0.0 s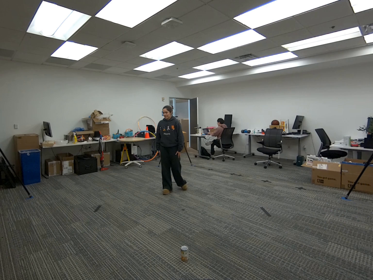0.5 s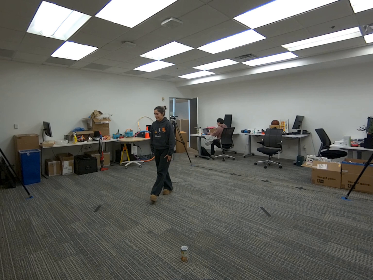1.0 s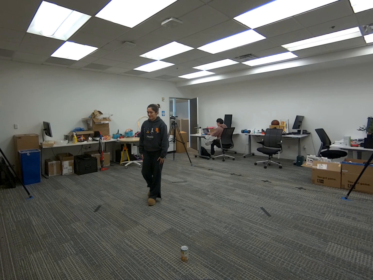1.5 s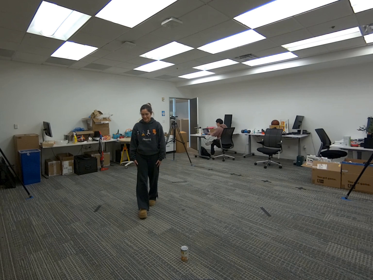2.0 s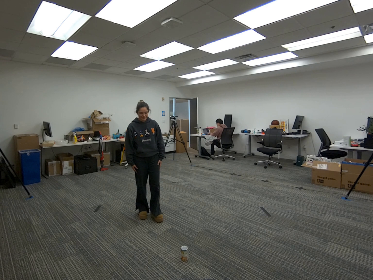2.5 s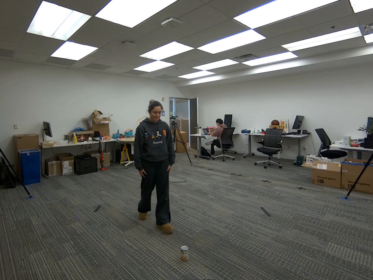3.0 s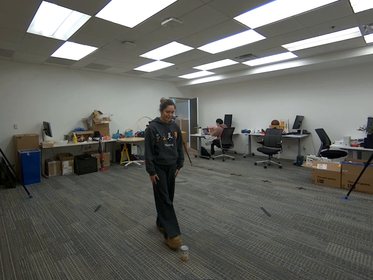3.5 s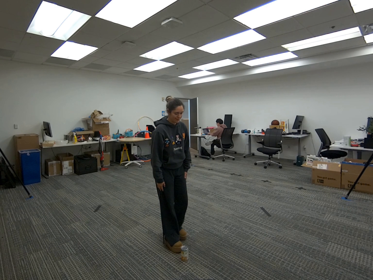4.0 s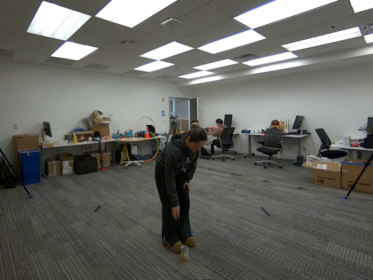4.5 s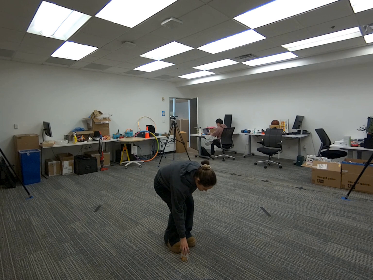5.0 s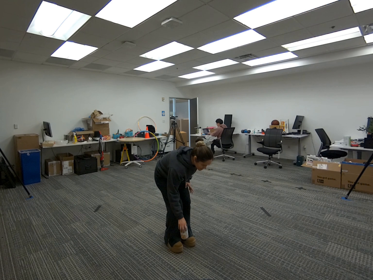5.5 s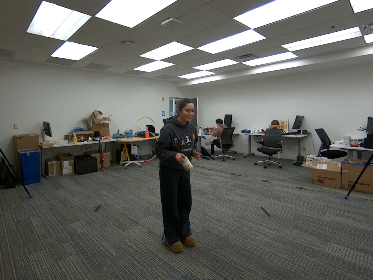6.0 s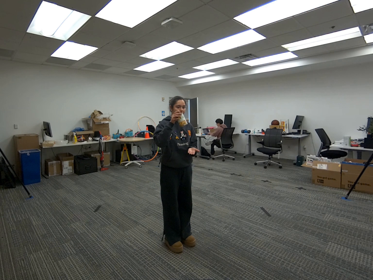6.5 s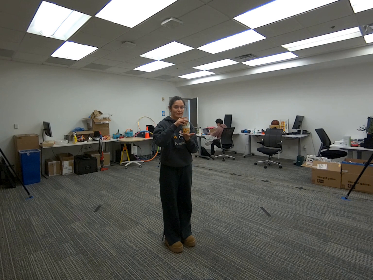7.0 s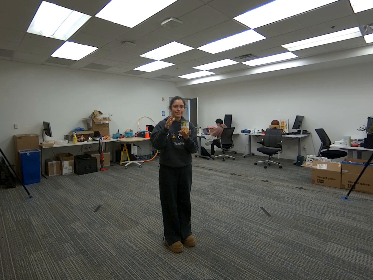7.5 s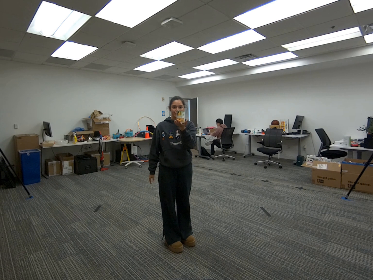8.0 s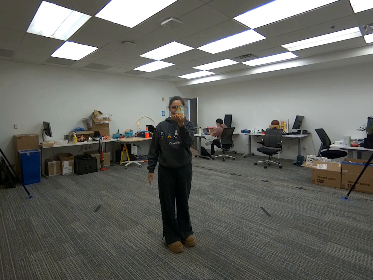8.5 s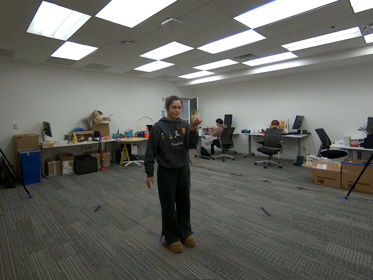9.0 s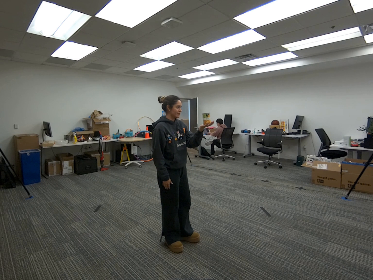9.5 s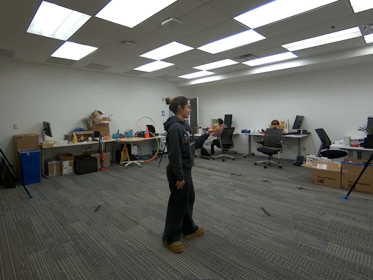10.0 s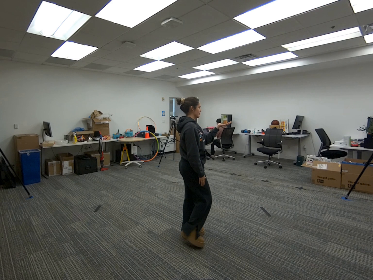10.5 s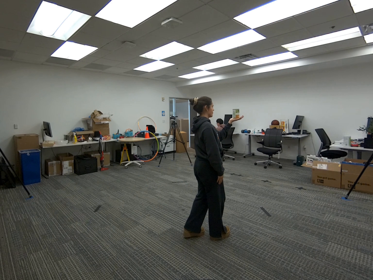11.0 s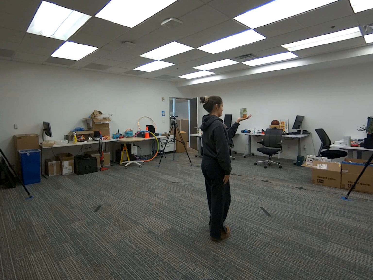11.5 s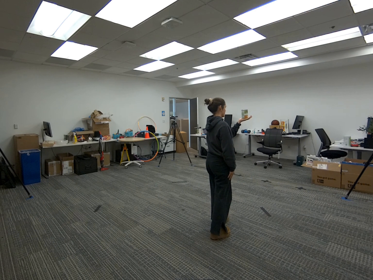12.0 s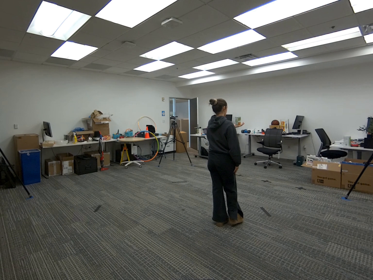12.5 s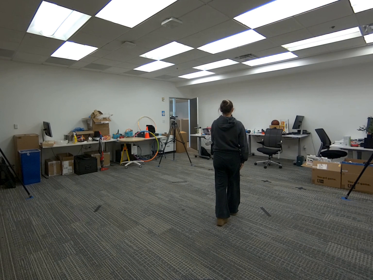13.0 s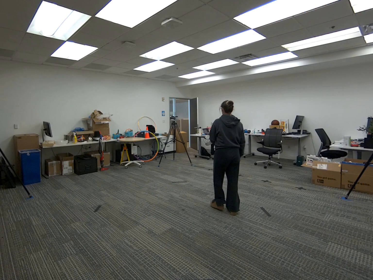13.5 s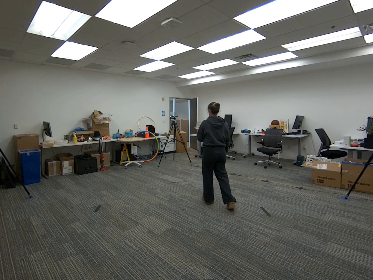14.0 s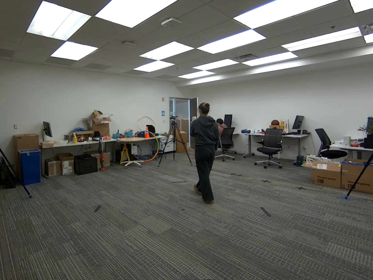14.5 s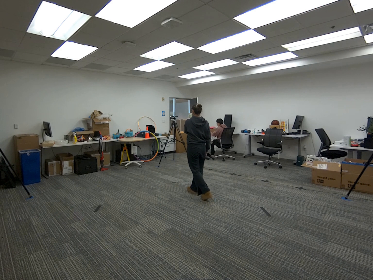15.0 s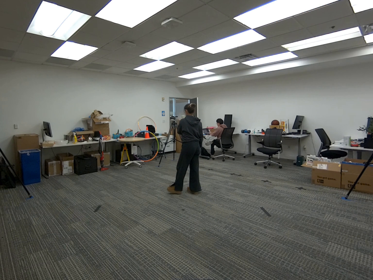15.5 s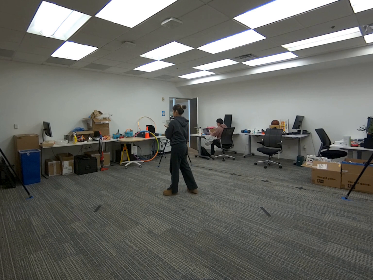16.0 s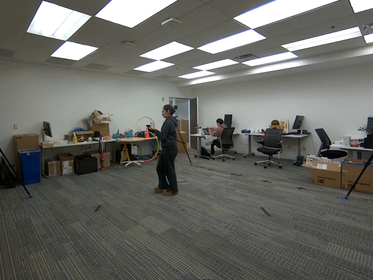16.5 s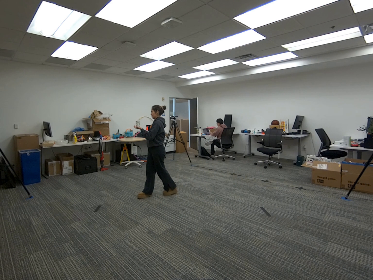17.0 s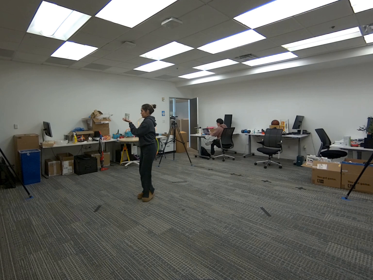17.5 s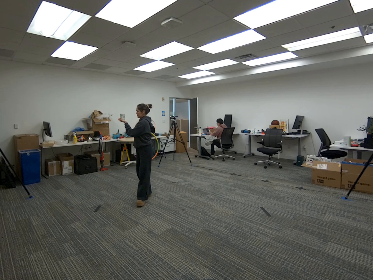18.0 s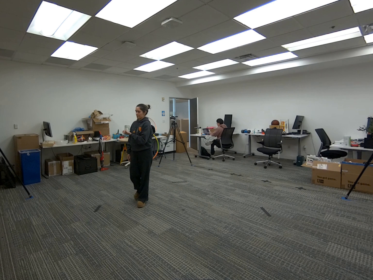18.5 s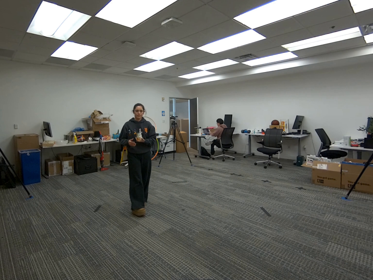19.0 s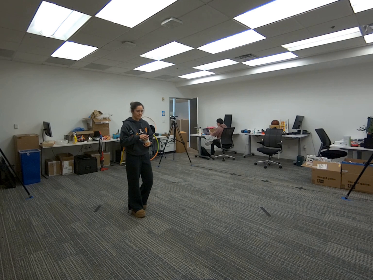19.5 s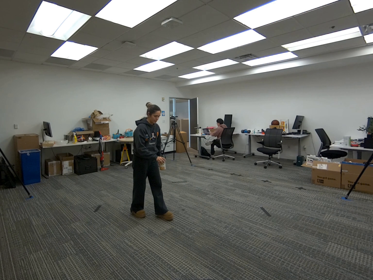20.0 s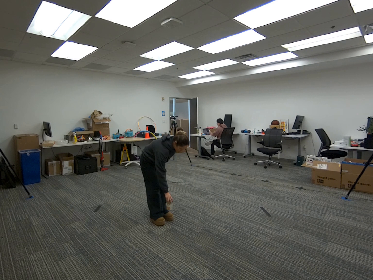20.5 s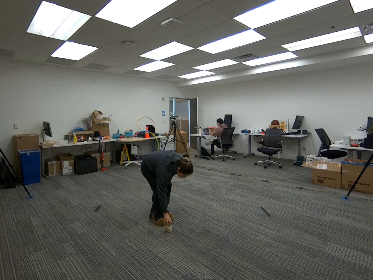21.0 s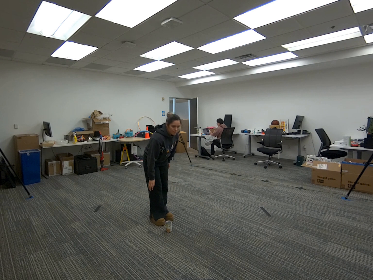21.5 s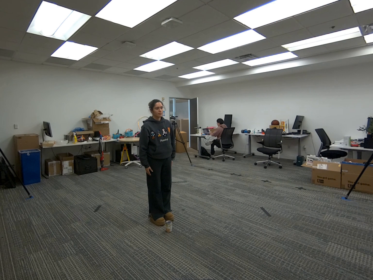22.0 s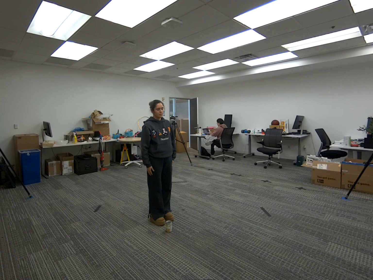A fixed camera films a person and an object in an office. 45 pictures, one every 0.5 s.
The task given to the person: Walk to the corn can on the floor and pick up the corn can and place the corn can on your palm. Walk towards the bounding areas and lift the can at camera level on your open palm. Repeat on all four camera views. Place on the floor when complete.
